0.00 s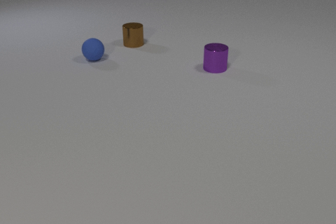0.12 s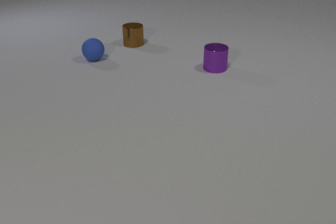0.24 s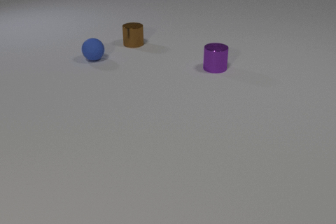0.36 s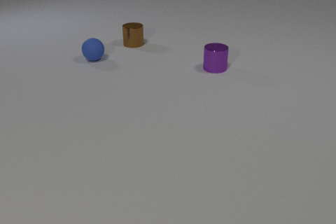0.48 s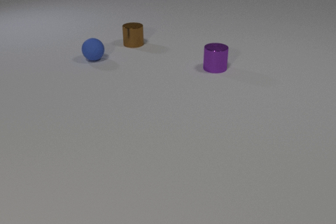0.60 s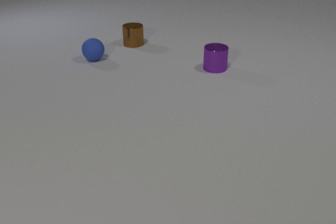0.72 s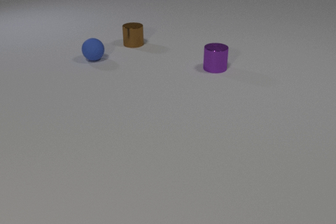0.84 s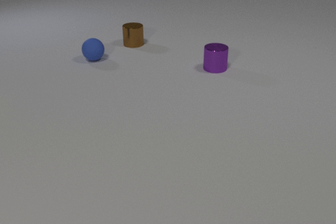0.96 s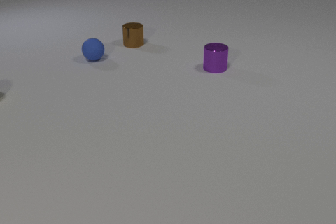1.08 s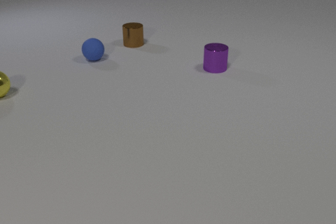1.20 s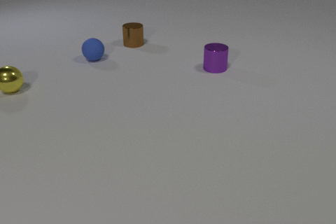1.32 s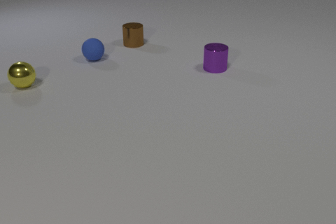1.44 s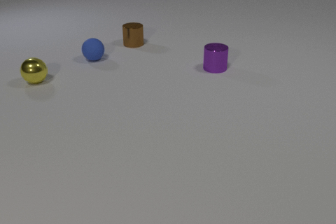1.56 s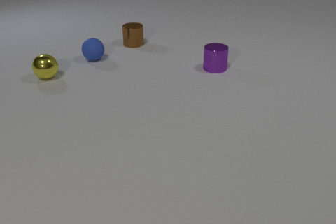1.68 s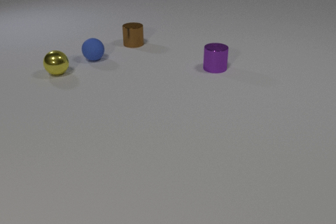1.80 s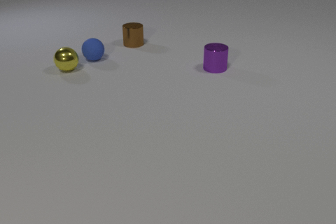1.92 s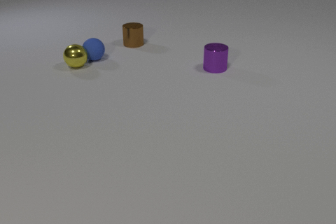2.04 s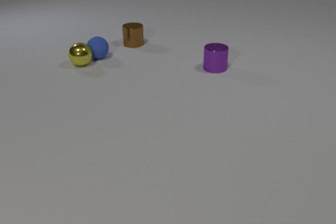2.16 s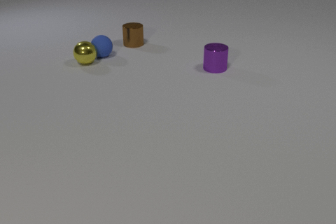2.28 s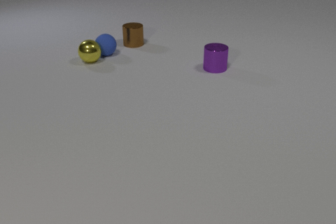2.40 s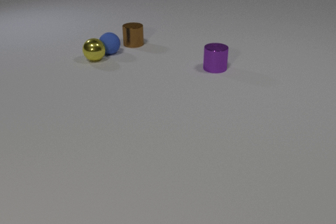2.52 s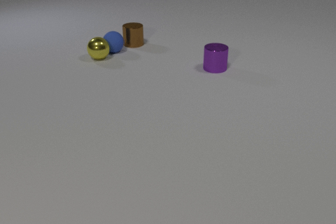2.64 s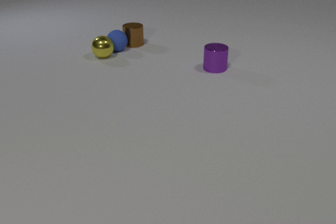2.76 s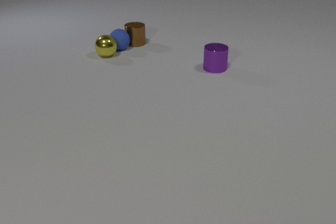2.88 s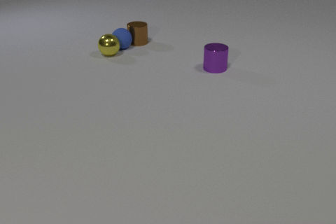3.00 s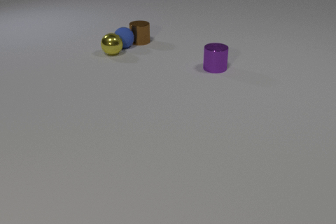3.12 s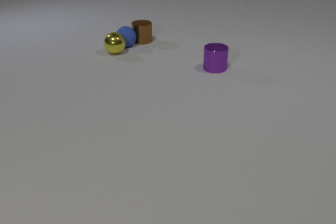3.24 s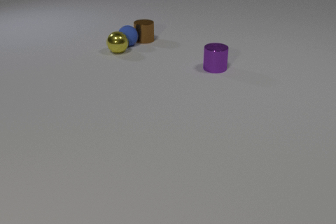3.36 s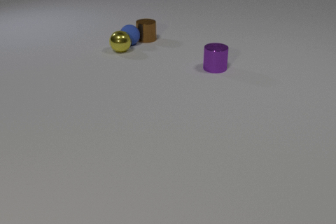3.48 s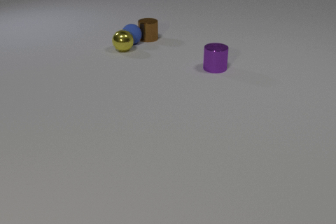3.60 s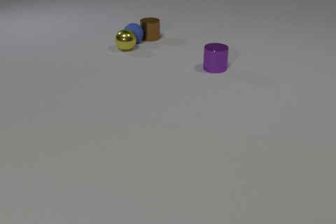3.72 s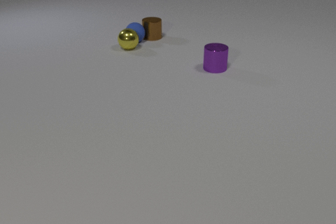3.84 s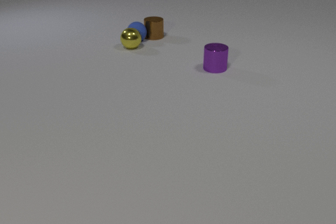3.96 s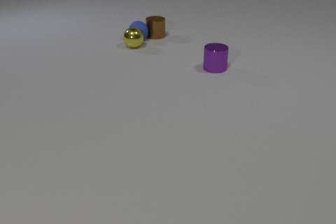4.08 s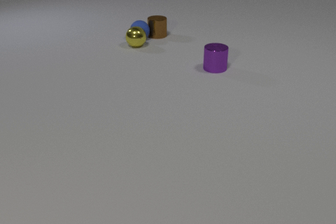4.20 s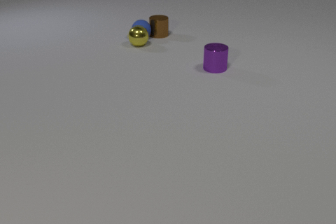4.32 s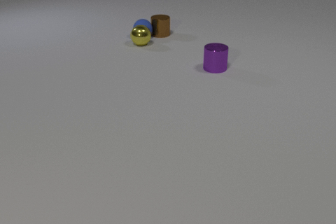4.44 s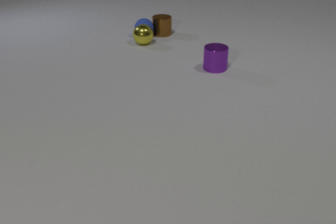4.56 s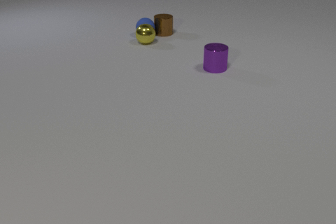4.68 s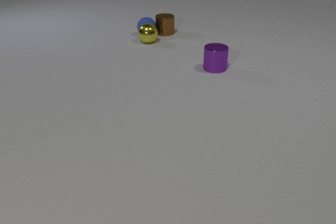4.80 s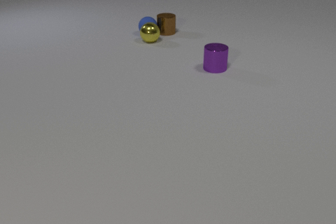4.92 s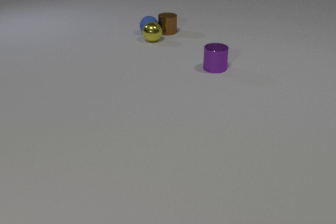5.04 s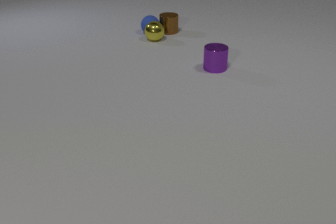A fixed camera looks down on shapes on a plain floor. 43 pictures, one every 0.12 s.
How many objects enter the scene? 1.
What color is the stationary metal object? purple.
What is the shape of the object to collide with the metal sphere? sphere.
0.00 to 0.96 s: Next to nothing moves.
0.96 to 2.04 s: The yellow metal sphere comes in at the left edge, rolls to the right and away from the camera. The blue rubber sphere moves, and ends about where it began. The yellow metal sphere and the blue rubber sphere collide.
2.04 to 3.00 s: The yellow metal sphere rolls to the right and away from the camera. The blue rubber sphere rolls away from the camera and to the right. The brown metal cylinder slides to the right and away from the camera. The blue rubber sphere and the brown metal cylinder collide.
3.00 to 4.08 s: The yellow metal sphere rolls to the right and away from the camera. The blue rubber sphere rolls away from the camera and to the right. The brown metal cylinder slides away from the camera and to the right.
4.08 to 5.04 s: The yellow metal sphere rolls to the right and away from the camera. The blue rubber sphere rolls away from the camera and to the right. The brown metal cylinder slides away from the camera and to the right.
